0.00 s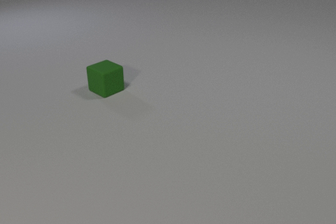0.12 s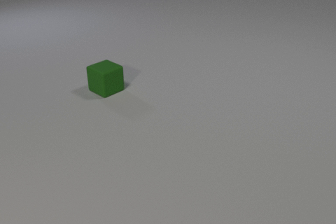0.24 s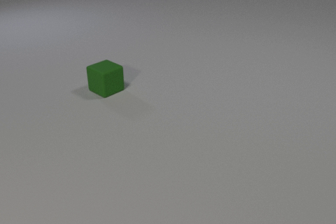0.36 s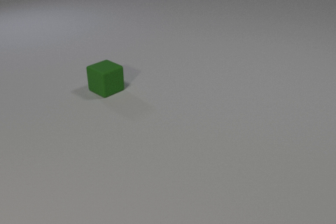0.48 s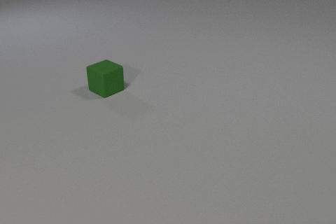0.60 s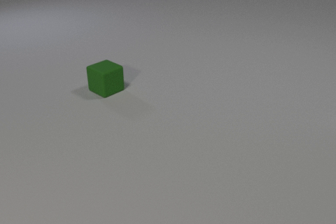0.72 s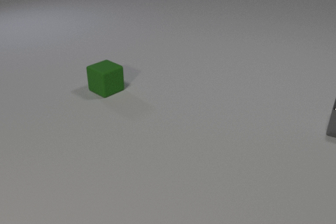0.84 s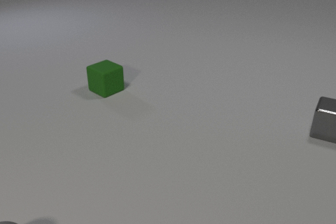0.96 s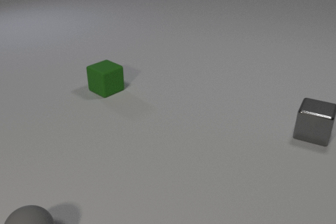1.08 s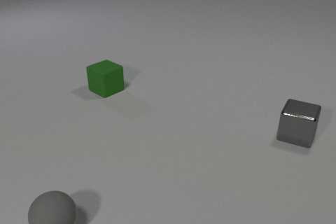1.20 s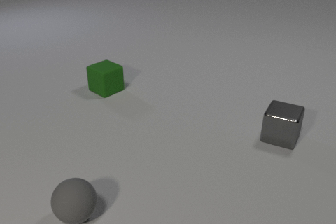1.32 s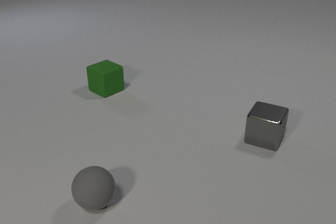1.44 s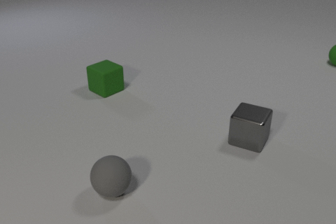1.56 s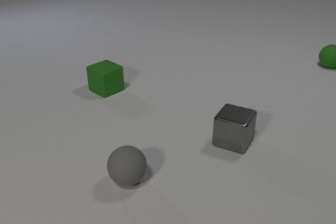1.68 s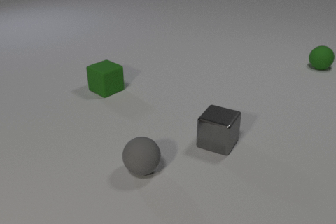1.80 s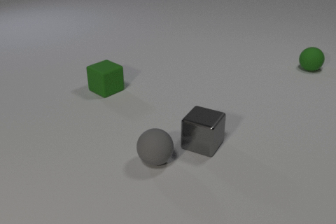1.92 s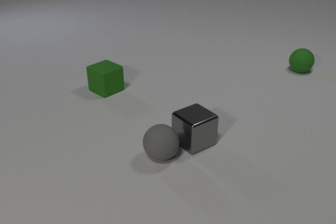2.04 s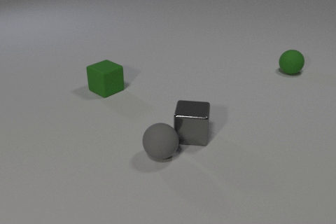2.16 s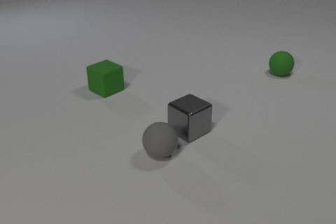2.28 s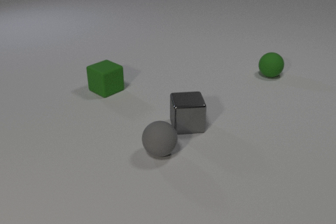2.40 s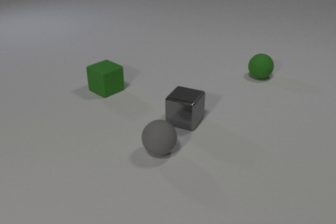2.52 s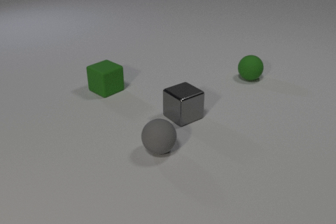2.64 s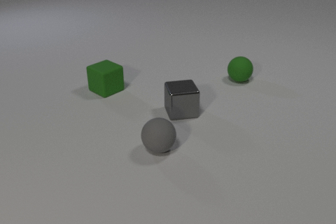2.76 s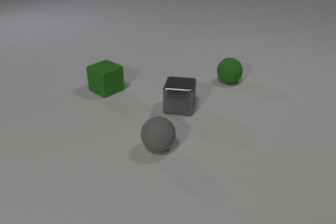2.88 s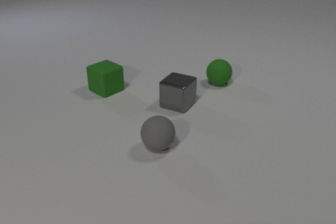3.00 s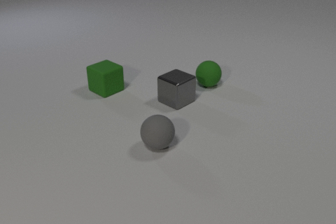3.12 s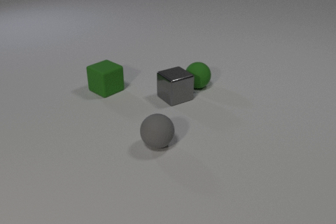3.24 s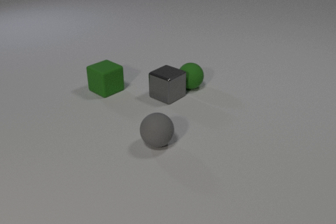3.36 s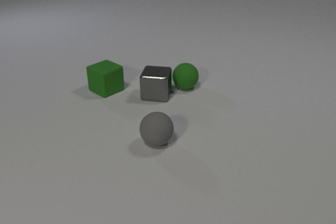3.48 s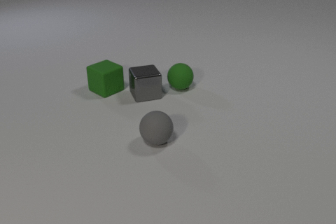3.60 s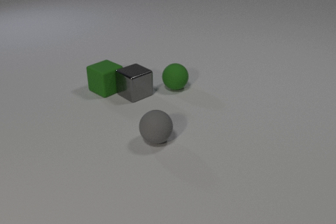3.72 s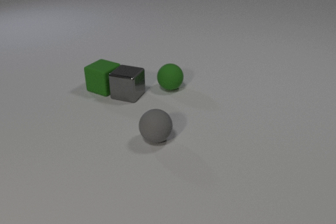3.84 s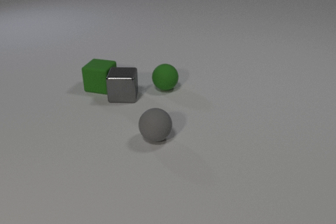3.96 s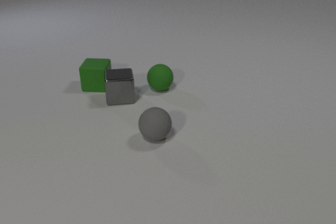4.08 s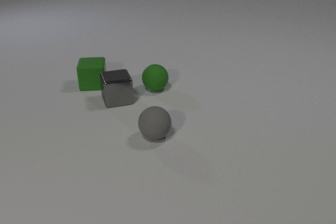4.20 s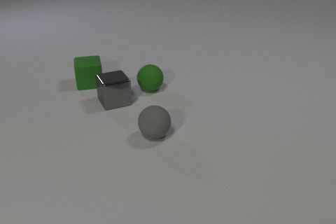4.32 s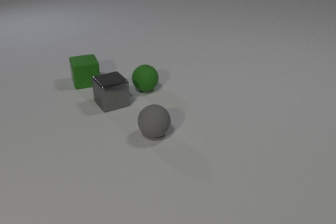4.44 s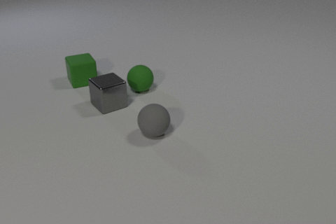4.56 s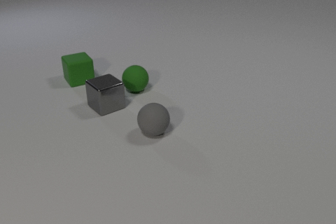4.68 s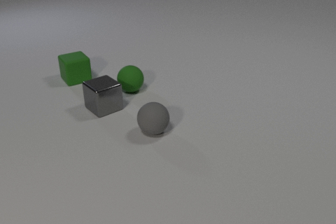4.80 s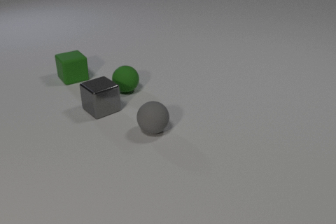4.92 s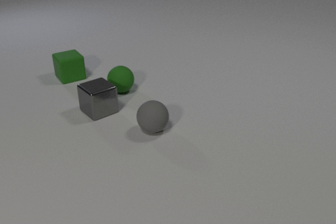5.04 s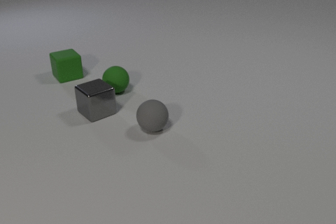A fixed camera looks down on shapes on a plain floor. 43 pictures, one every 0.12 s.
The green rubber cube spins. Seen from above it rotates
counterclockwise.
The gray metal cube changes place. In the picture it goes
to the left.
0.00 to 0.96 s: The gray metal cube comes in at the right edge, slides to the left and toward the camera. The gray rubber sphere comes in at the bottom edge, rolls to the right and away from the camera.
0.96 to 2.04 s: The gray metal cube slides to the left. The gray rubber sphere rolls to the right and away from the camera. The green rubber sphere comes in at the right edge, rolls to the left and toward the camera. The gray metal cube and the gray rubber sphere collide.
2.04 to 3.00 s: The gray metal cube slides away from the camera. The gray rubber sphere rolls away from the camera. The green rubber sphere rolls to the left and toward the camera.
3.00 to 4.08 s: The gray metal cube slides to the left. The gray rubber sphere rolls away from the camera. The green rubber sphere rolls to the left. The green rubber cube slides away from the camera and to the left, spins so that its near face slides to the right, counterclockwise seen from above. The gray metal cube and the green rubber sphere collide. The gray metal cube and the green rubber cube collide.
4.08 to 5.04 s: The gray metal cube slides toward the camera and to the left. The gray rubber sphere rolls away from the camera. The green rubber sphere rolls to the left. The green rubber cube slides away from the camera and to the left, spins counterclockwise seen from above by about 30 degrees, its near face sliding to the right.
What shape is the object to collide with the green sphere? cube.
Are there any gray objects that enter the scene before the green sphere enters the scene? yes.
How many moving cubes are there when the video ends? 2.
